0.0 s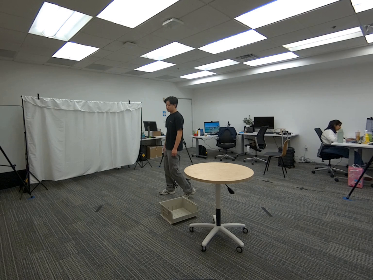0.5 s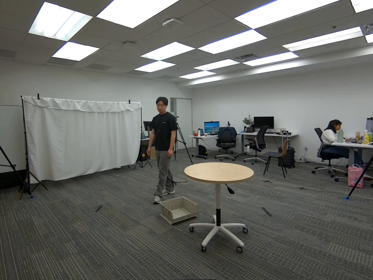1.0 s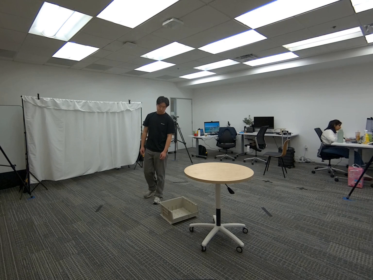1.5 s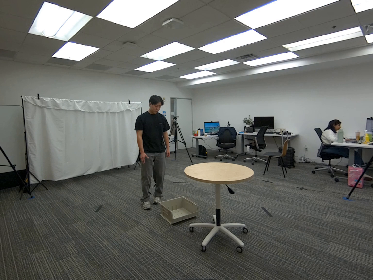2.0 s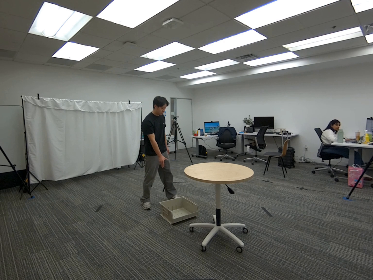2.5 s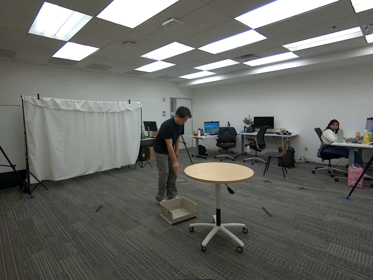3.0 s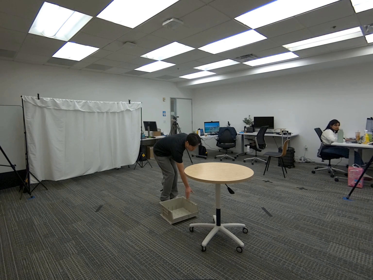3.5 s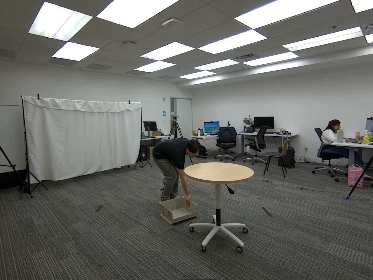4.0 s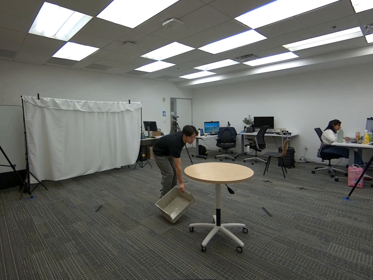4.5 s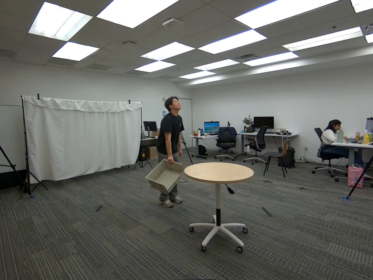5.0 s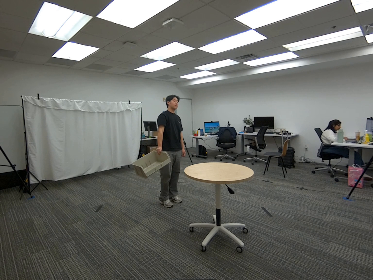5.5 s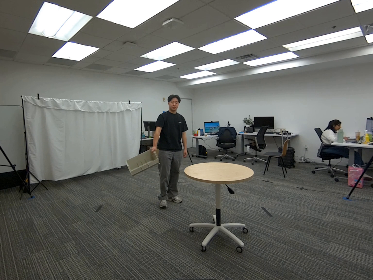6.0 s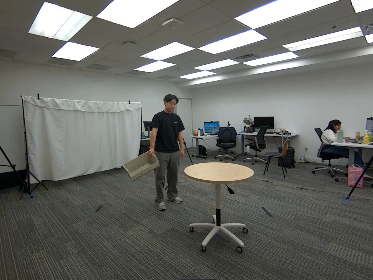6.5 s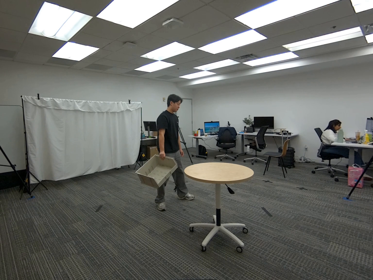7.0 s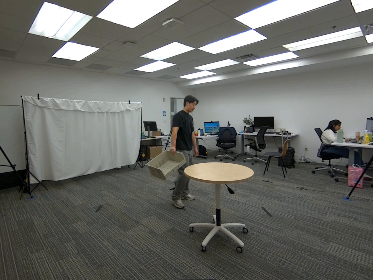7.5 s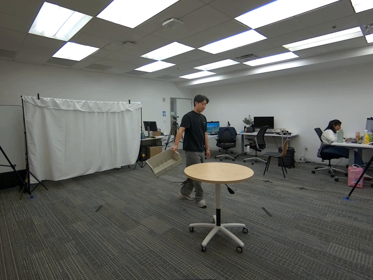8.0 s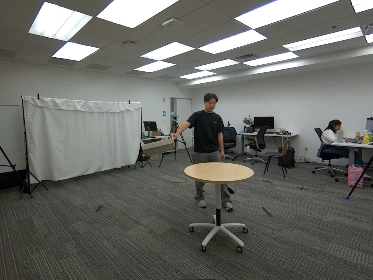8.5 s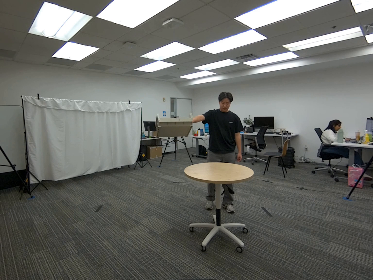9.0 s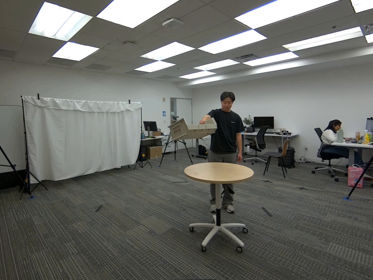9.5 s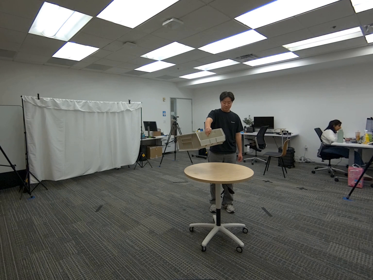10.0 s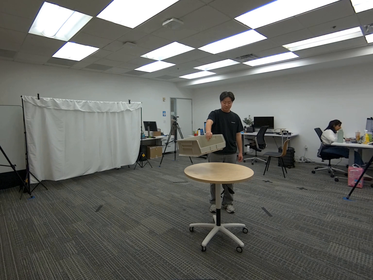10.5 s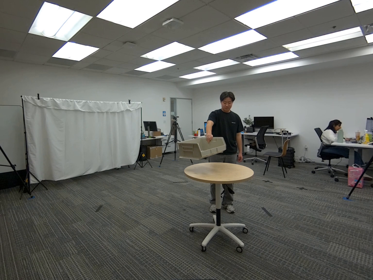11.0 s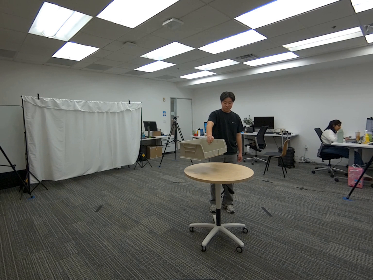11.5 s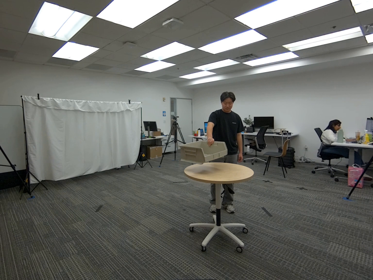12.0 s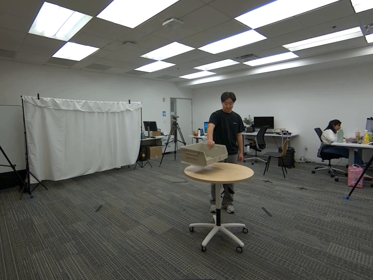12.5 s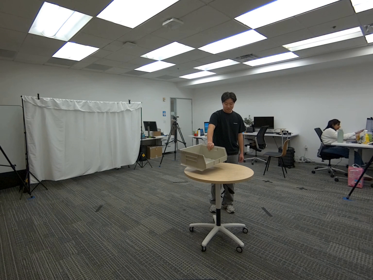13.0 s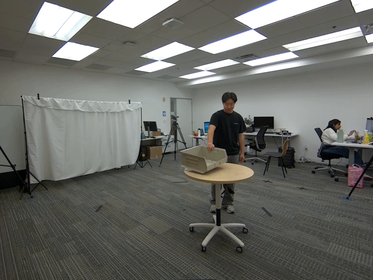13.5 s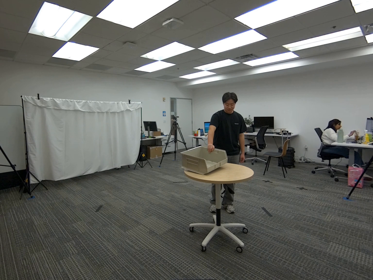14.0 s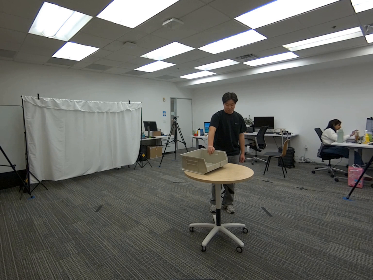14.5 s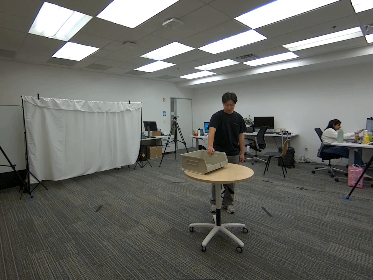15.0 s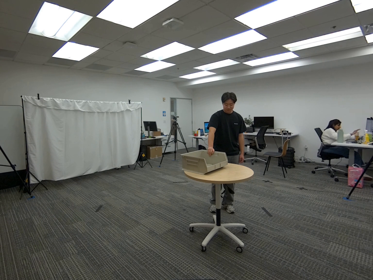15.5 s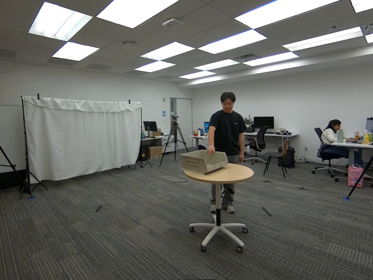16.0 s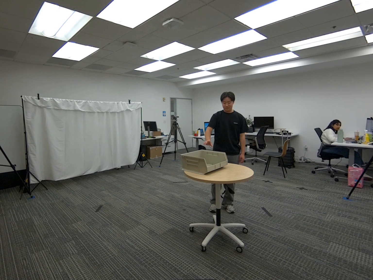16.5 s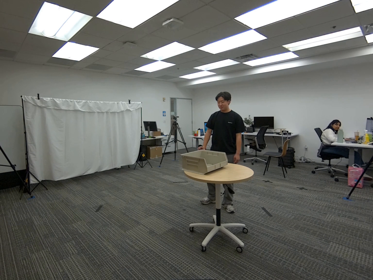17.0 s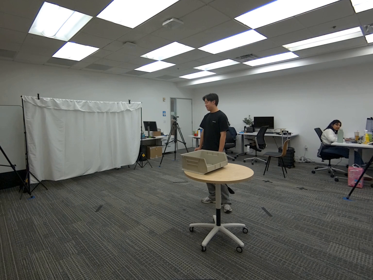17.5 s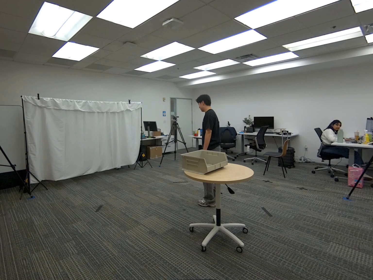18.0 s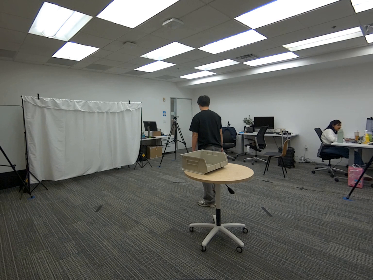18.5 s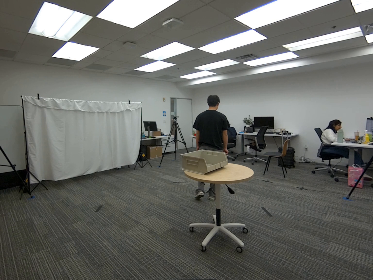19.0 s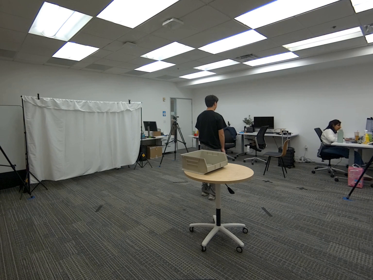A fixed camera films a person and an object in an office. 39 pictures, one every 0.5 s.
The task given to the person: Walk over to the beige bin on the ground and pick up the bin from the left side using your right hand and place the beige bin on the round table.
